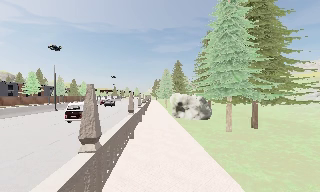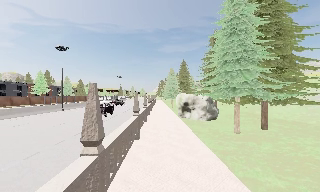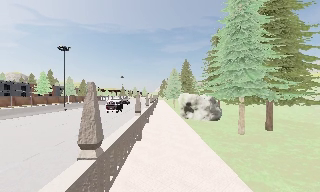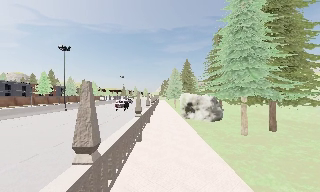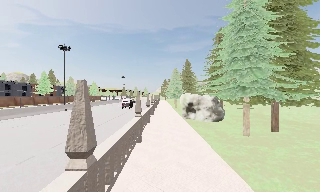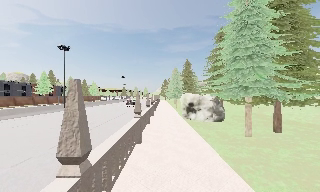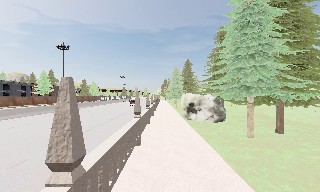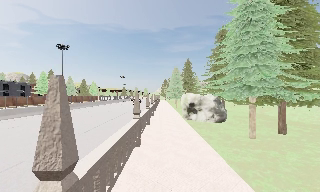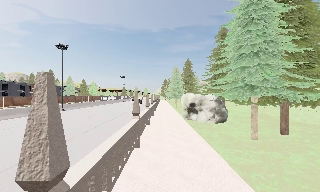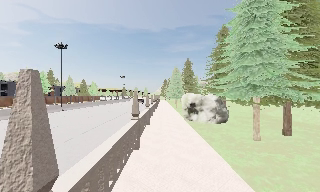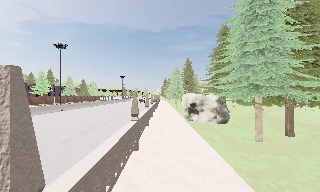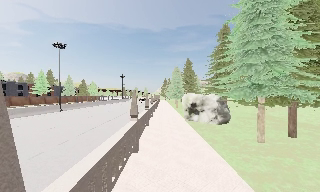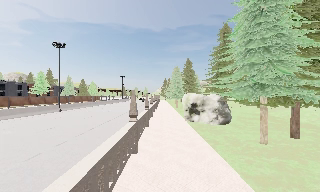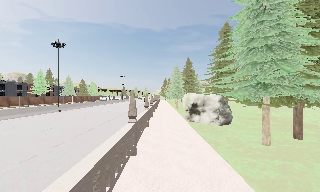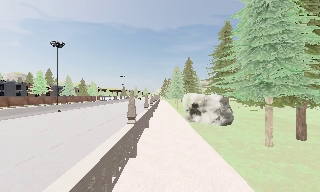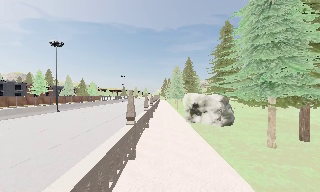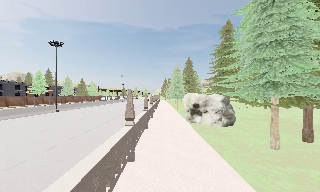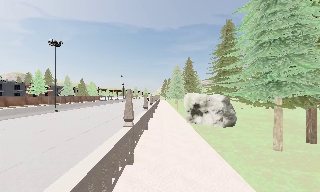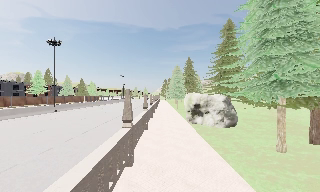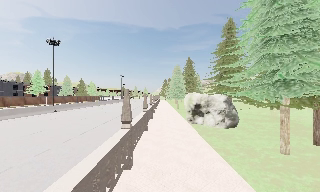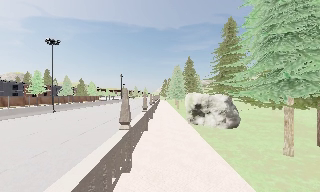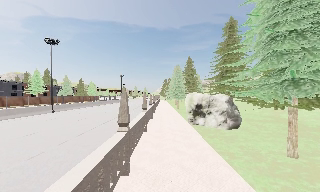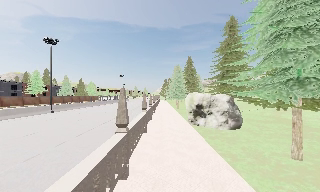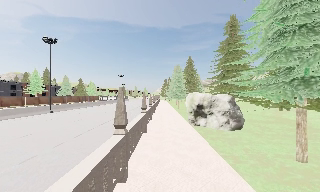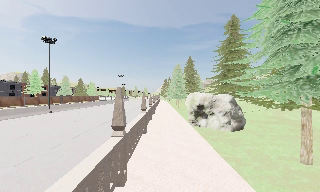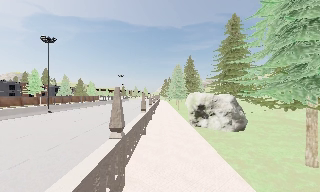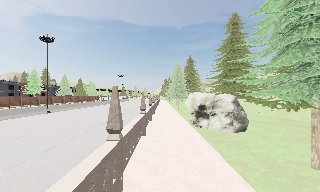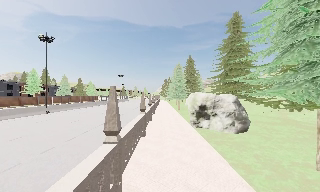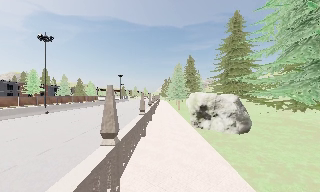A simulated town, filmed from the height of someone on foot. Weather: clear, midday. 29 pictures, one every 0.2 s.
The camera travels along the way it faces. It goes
forward.
0.0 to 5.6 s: The camera travels forward, about 6 m, so what stands in front looms larger.
The film runs forward here.
